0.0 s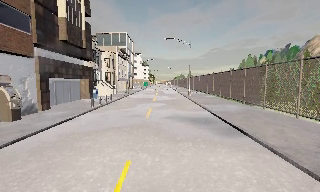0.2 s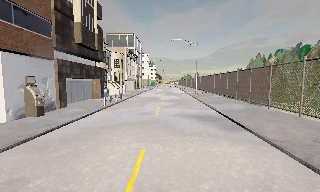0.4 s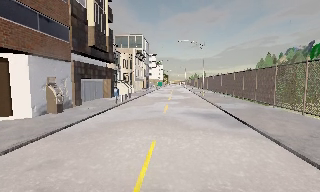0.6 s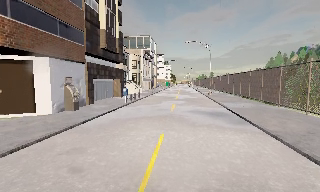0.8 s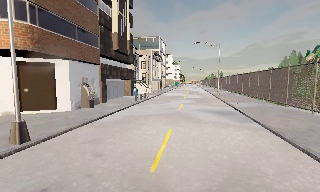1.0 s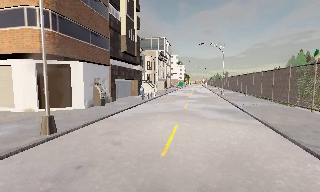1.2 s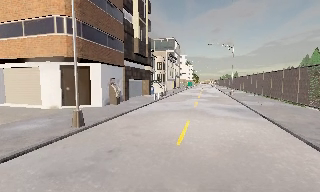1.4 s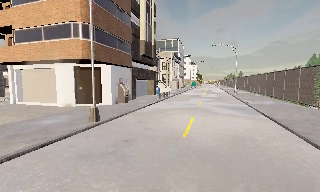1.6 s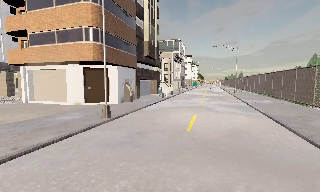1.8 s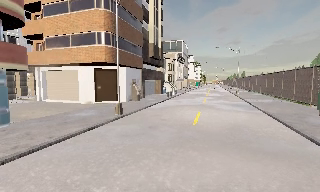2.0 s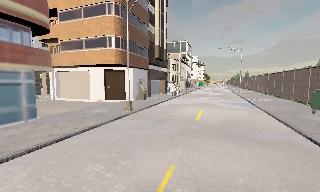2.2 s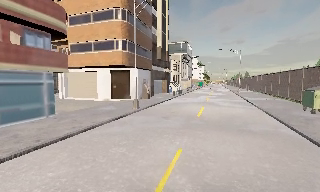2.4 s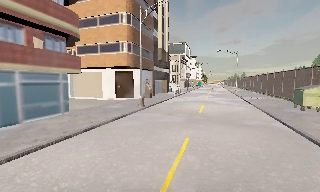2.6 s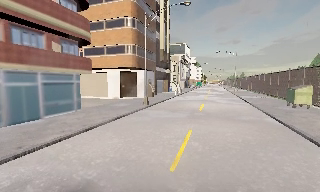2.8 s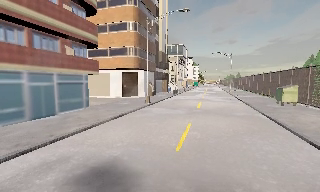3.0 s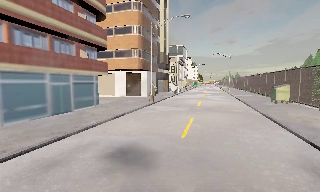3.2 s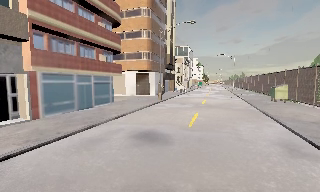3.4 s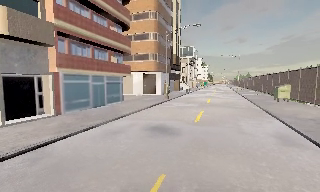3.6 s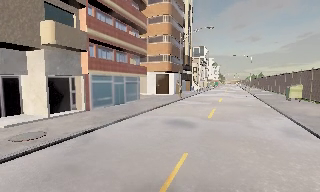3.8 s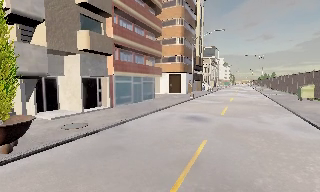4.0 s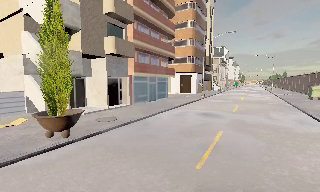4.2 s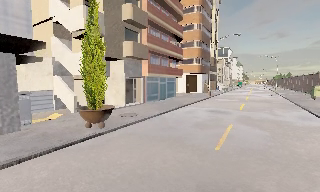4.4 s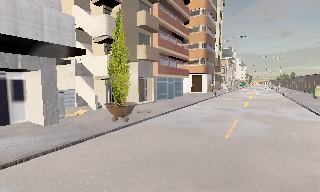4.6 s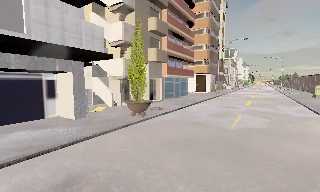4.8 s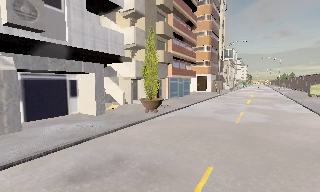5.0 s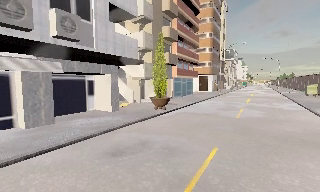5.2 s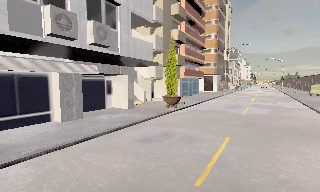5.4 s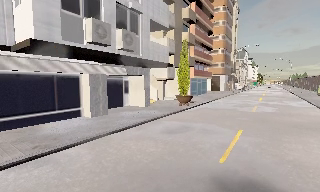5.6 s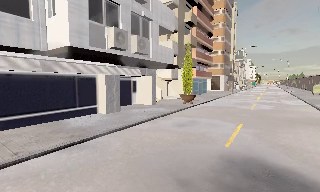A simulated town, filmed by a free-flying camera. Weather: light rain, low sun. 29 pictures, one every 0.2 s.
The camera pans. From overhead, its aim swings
counterclockwise.
The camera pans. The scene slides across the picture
to the right.
0.0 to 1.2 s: The camera pans to its left, which is counterclockwise from overhead, by about 15 degrees. It travels backward, about 4.5 m, so what stands in front gets smaller.
1.2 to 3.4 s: The camera travels backward, about 11 m, so what stands in front gets smaller.
3.4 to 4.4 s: The scene slides to the right, as the camera pans about 10 degrees to its left. It travels backward and to its left, about 6 m, so what stands in front gets smaller.
4.4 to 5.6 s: The camera travels backward and to its left, about 7 m, so what stands in front gets smaller.
The film runs backward here.
